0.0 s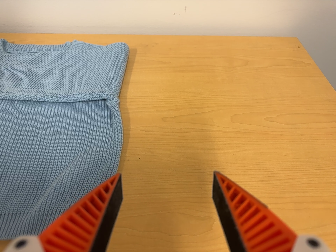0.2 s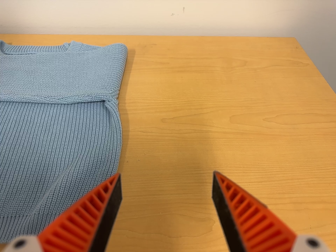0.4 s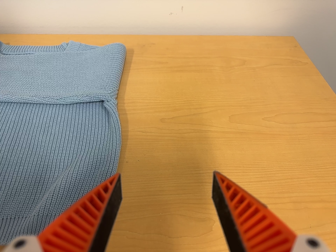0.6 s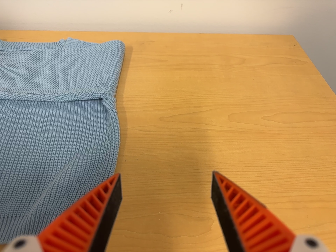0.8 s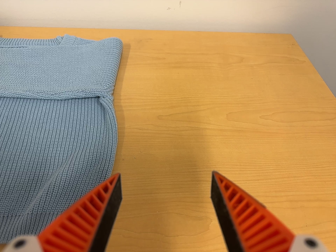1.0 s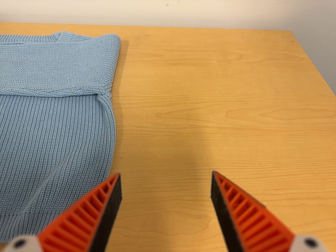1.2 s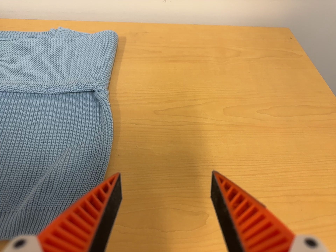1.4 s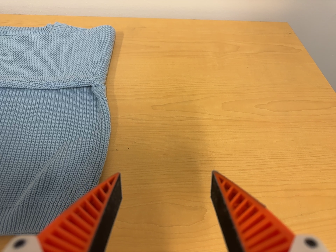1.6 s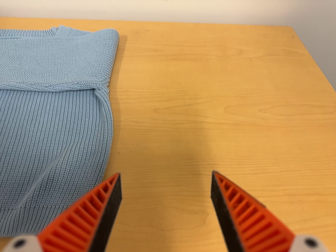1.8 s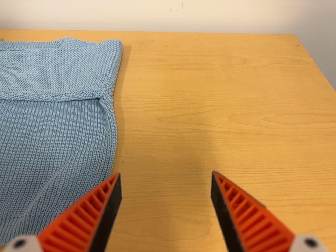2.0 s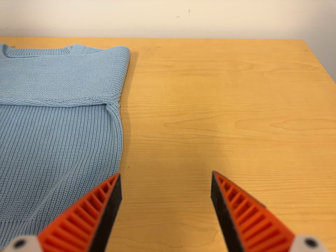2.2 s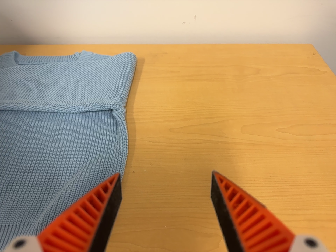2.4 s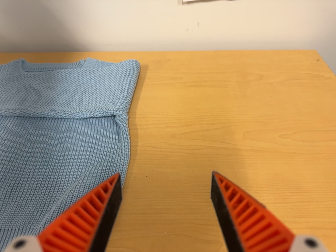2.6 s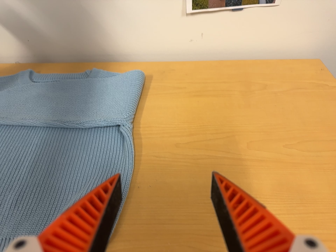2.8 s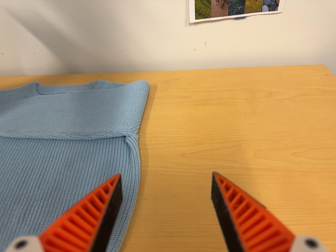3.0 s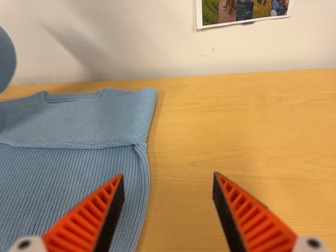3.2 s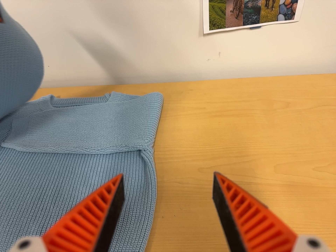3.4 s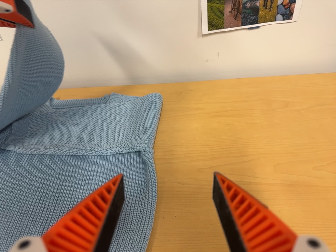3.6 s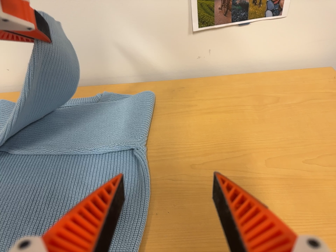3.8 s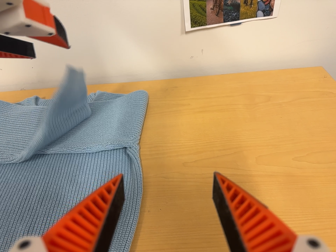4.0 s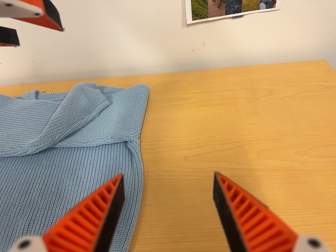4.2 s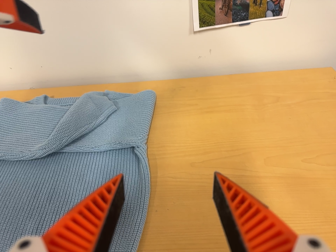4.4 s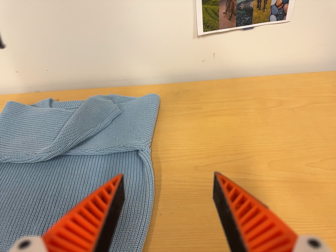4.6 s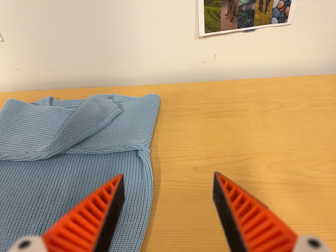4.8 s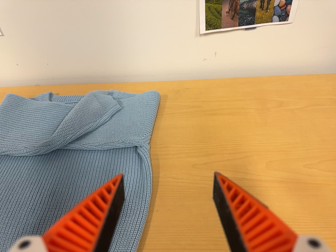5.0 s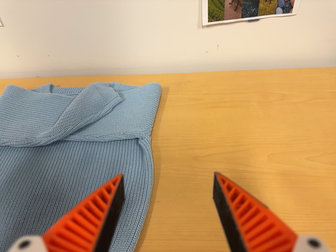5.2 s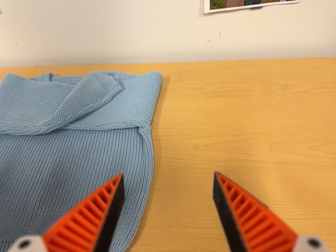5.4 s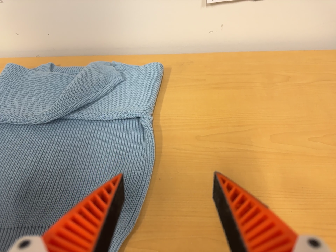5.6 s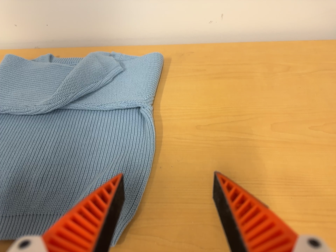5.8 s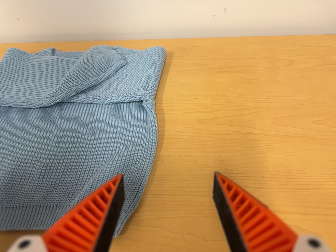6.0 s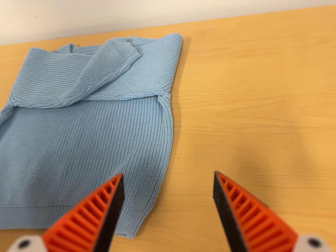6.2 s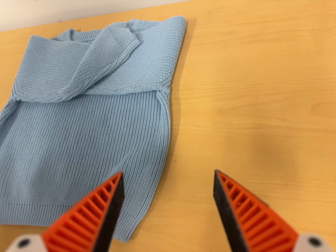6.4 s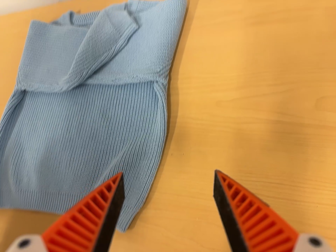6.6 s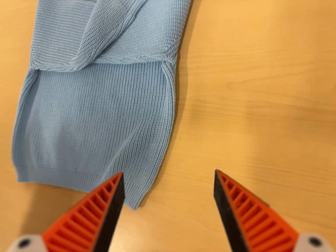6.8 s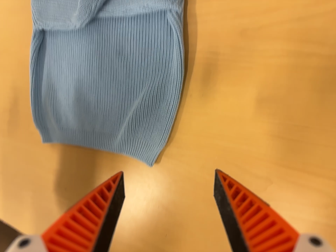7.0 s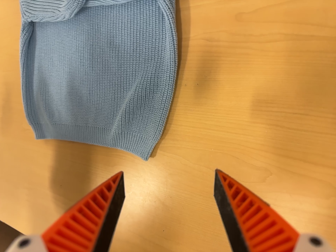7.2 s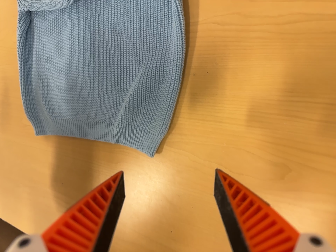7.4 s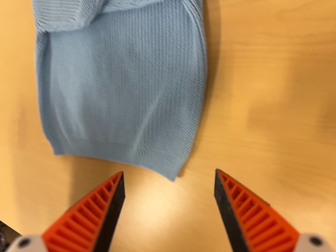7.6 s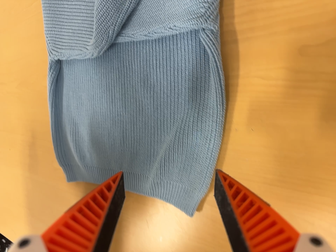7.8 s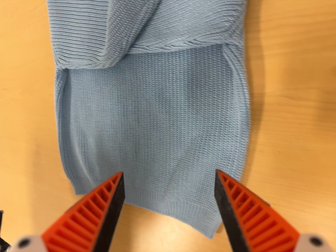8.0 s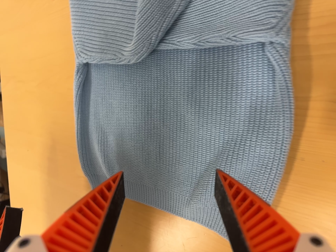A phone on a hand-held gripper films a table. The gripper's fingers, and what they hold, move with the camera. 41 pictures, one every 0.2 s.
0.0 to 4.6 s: The camera shifts only a little, or ends up much as it began.
4.6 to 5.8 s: The camera travels toward the bottom of its view, about 5 cm, so close, fixed things drift upward.
5.8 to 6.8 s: The camera pans to its left by about 30 degrees. It travels toward the top of its view and to its right, about 24 cm. Its aim tips toward the bottom of its view by about 45 degrees.
6.8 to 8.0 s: The camera travels forward, toward the top of its view and to its left, about 16 cm, so what stands in front looms larger.
The film runs forward here.
